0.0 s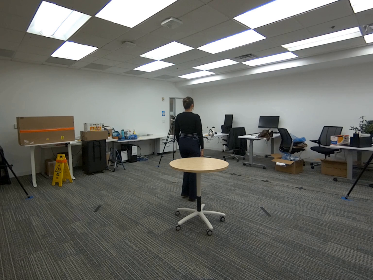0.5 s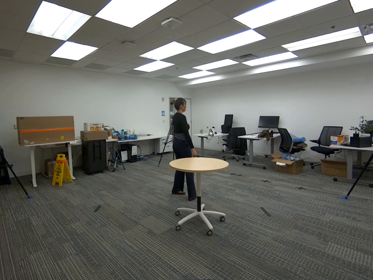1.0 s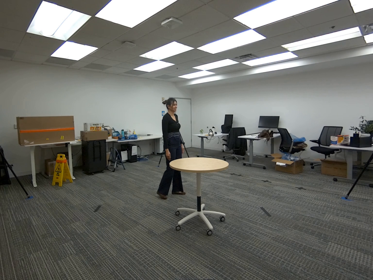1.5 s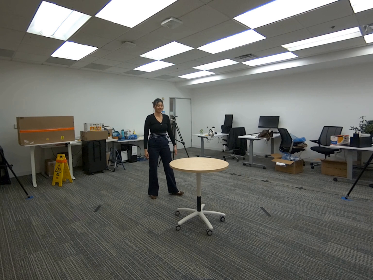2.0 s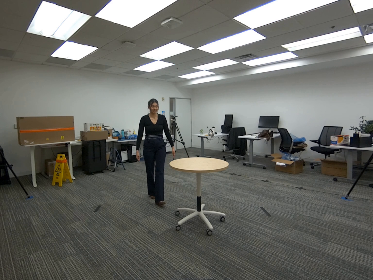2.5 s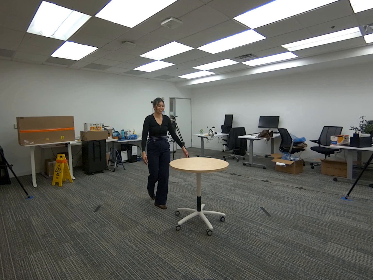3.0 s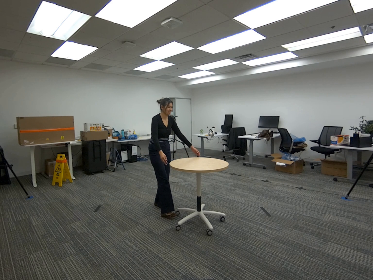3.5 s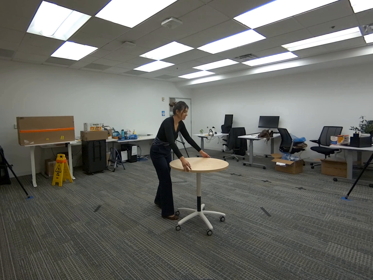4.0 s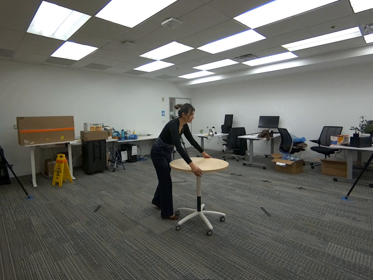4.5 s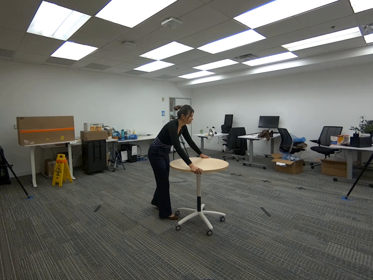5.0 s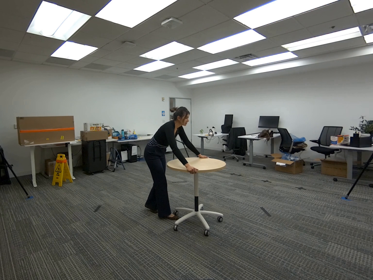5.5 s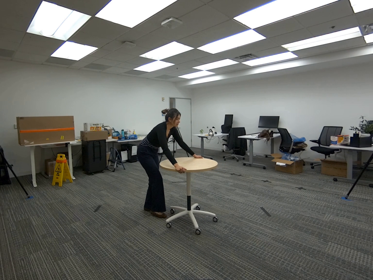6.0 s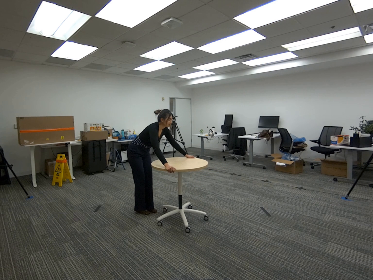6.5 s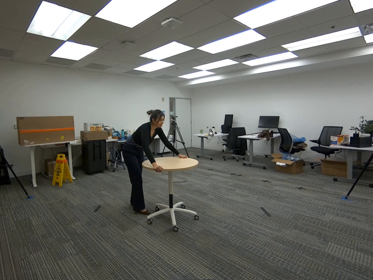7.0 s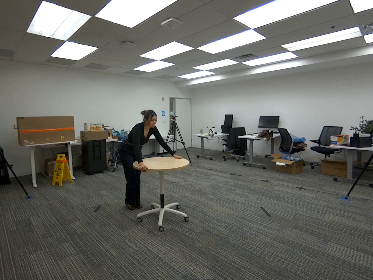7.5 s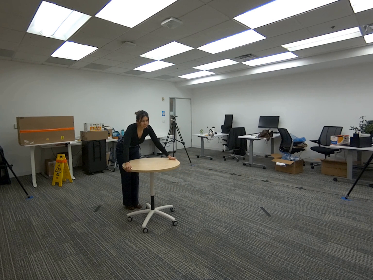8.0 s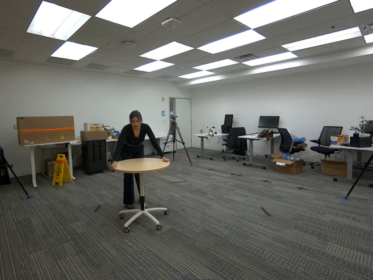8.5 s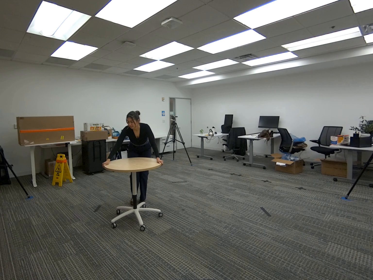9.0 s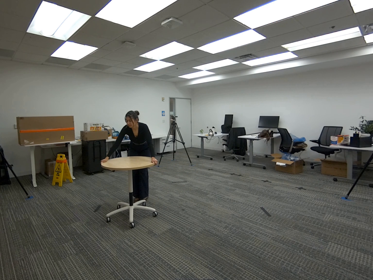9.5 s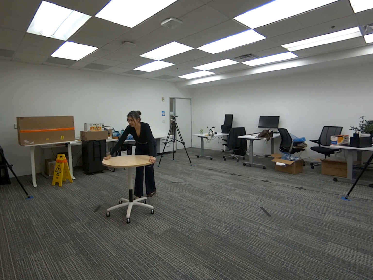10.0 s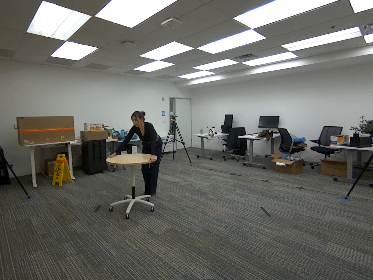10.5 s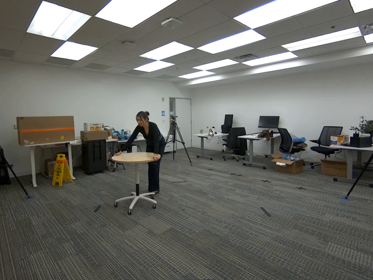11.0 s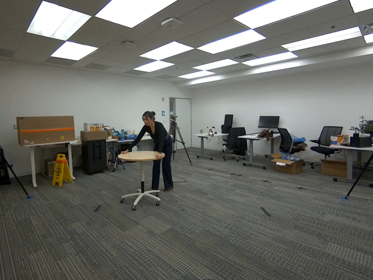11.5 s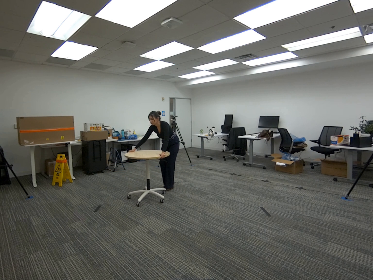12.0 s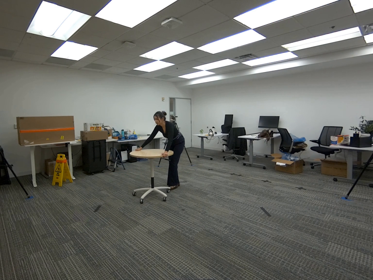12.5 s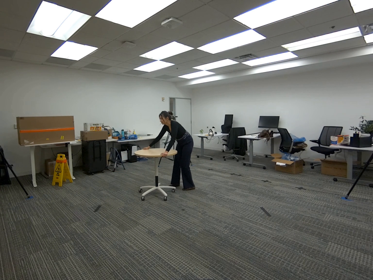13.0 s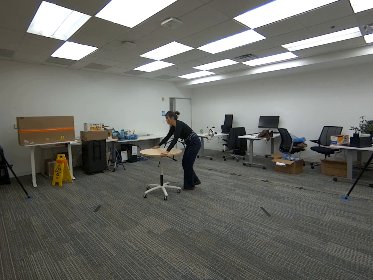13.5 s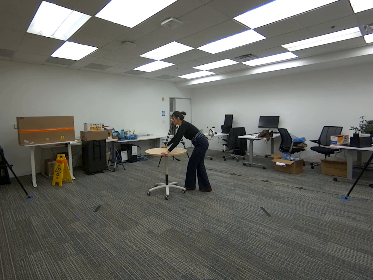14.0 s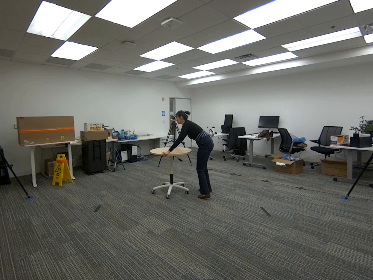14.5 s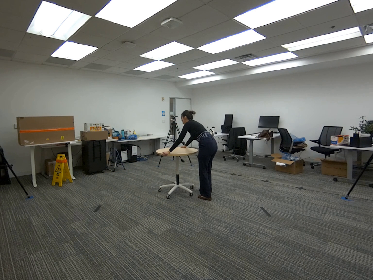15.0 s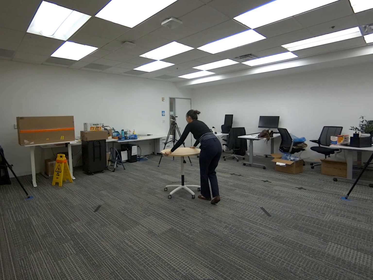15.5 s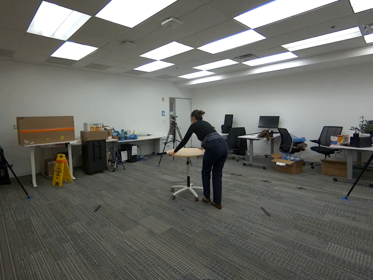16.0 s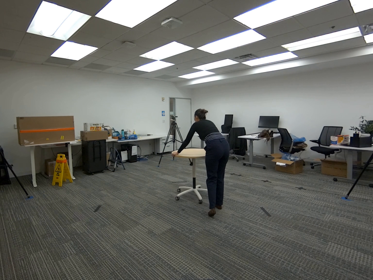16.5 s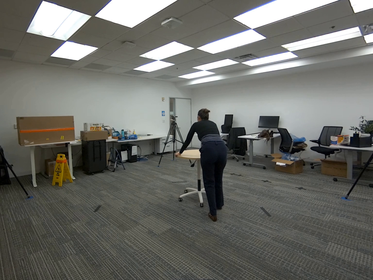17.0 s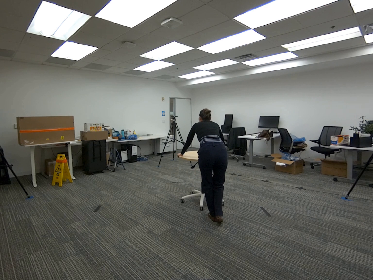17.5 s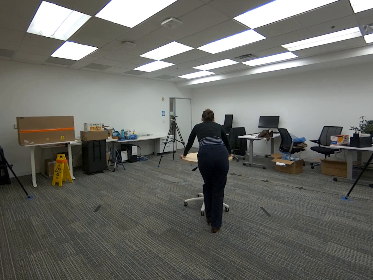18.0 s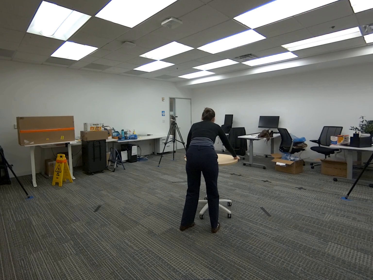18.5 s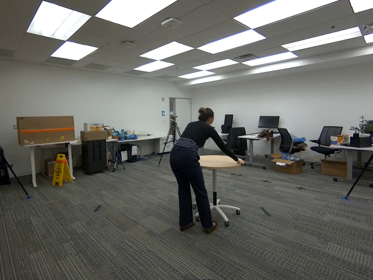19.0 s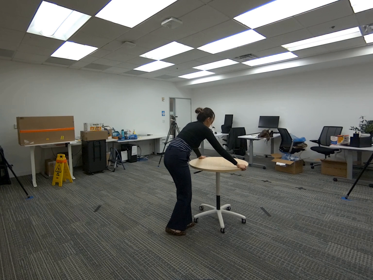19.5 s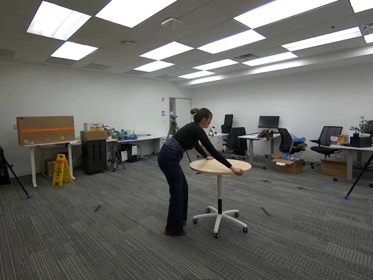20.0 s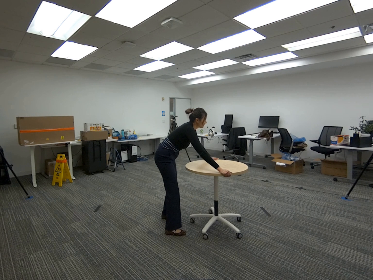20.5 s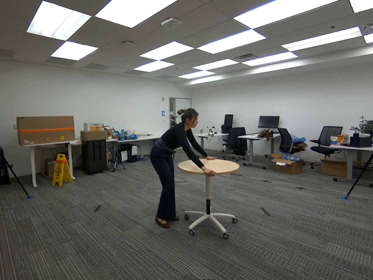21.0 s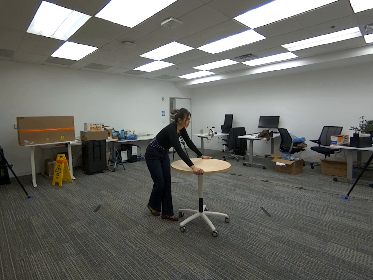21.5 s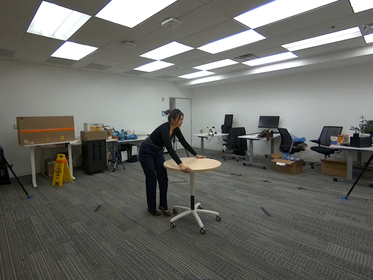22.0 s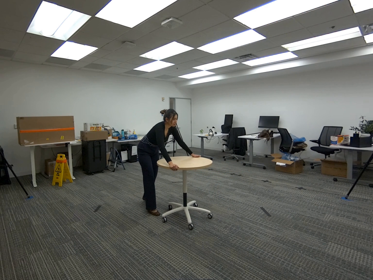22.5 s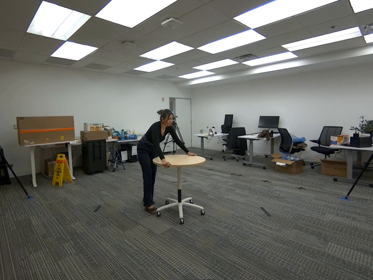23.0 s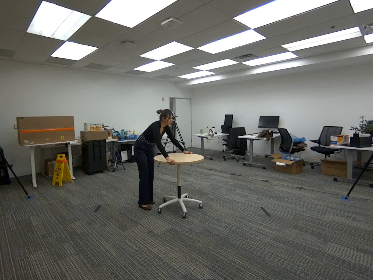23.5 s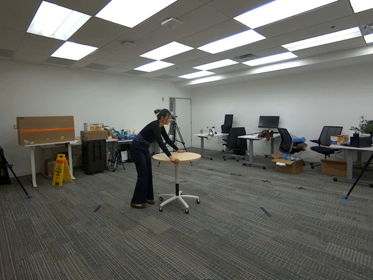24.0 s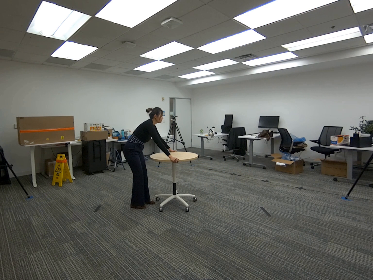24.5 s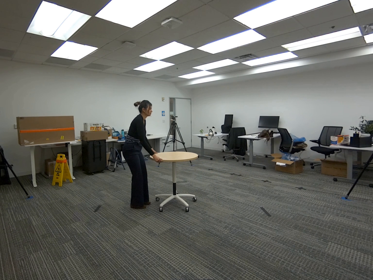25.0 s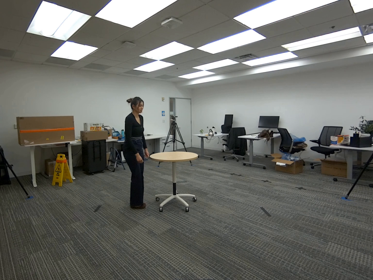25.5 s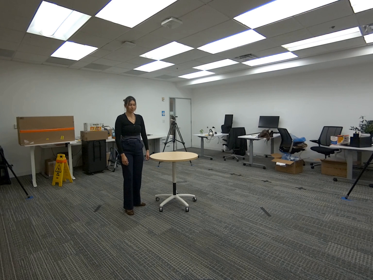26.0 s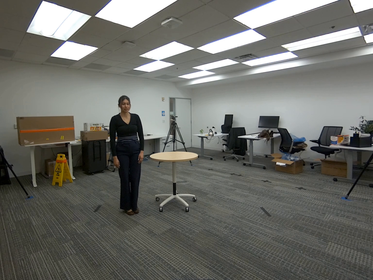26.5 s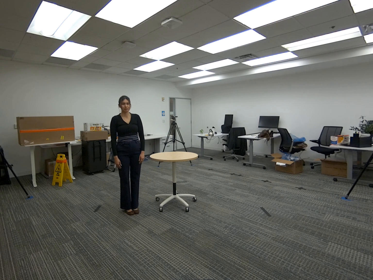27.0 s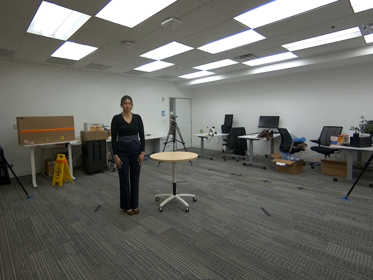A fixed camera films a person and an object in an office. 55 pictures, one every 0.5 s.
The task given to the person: Walk to the round table, use both of your hands to pull the table around the bounding area.
